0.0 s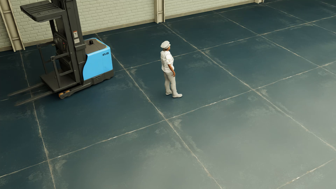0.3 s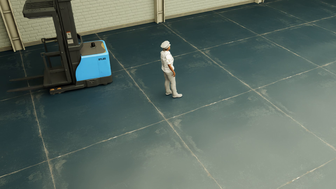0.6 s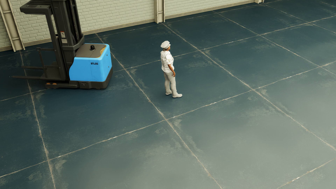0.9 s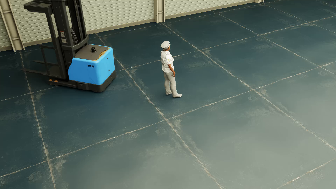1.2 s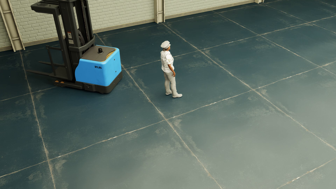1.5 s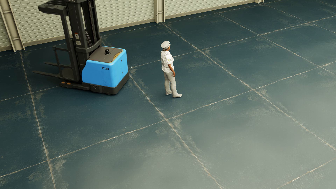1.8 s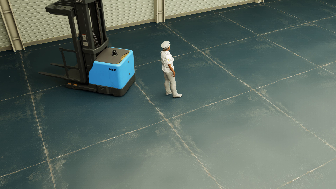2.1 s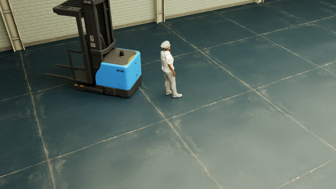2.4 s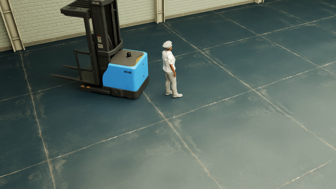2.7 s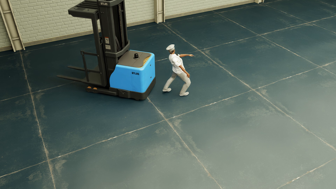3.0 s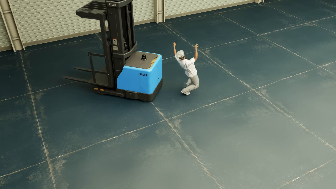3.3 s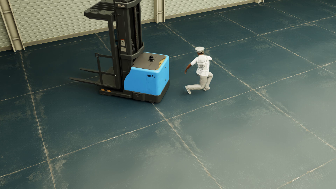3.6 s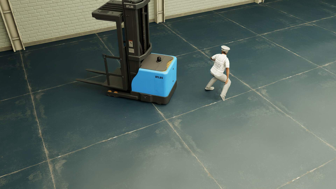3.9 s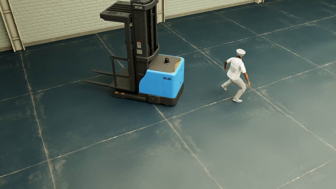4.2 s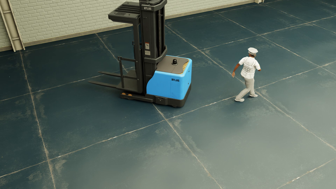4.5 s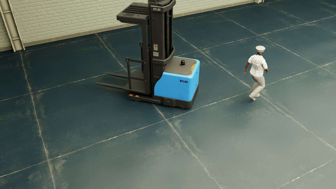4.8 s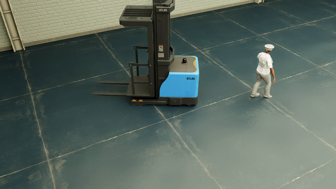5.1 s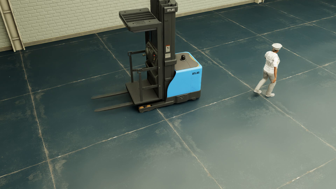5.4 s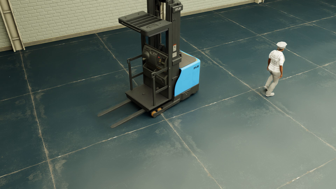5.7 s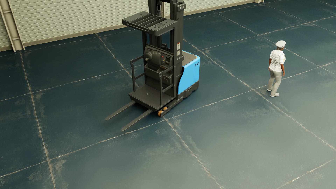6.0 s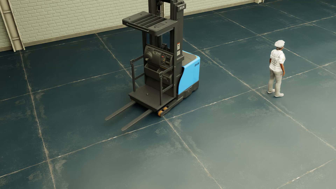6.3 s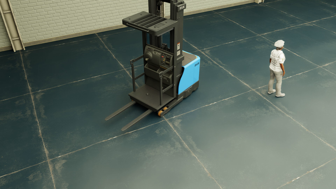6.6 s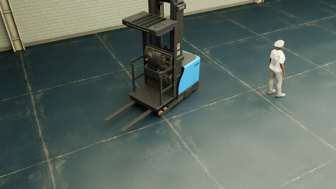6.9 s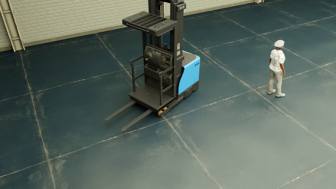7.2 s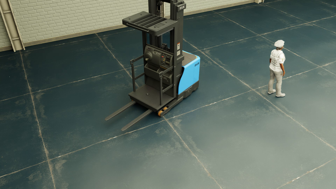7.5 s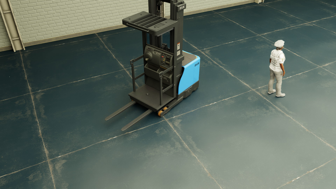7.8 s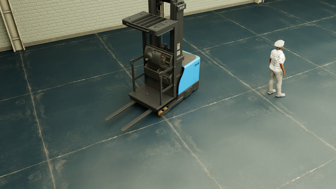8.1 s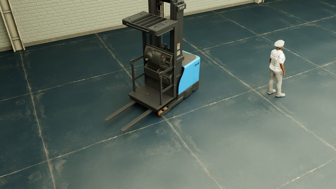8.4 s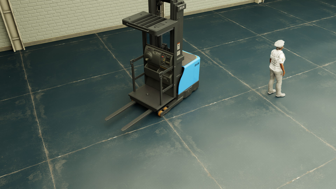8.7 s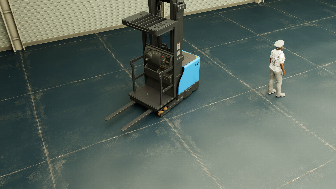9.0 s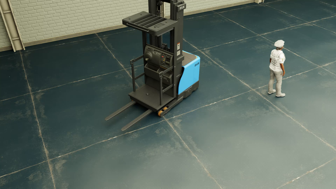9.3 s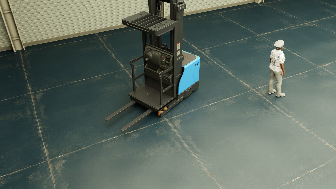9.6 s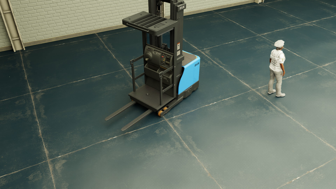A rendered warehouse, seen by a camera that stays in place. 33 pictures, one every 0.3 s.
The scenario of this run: Near miss between a forklift and a person.
